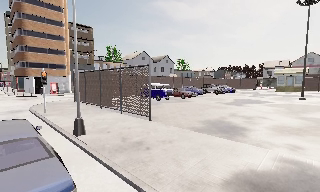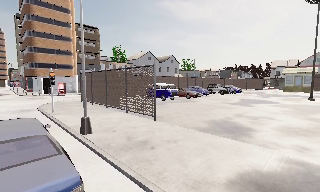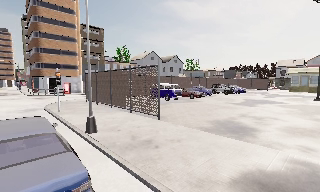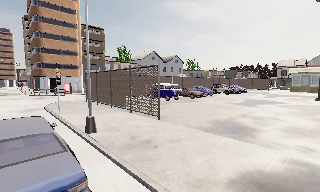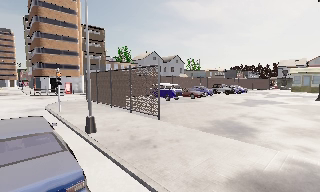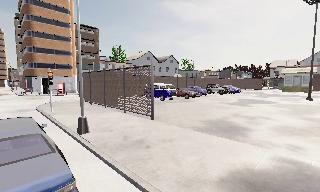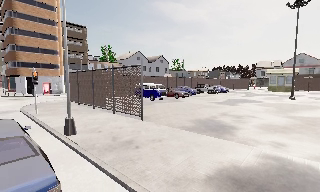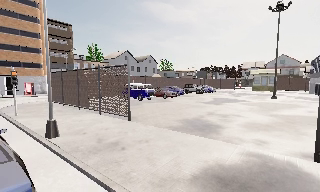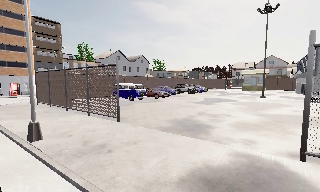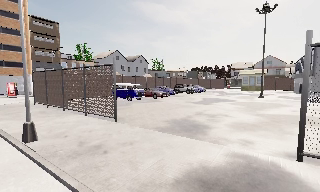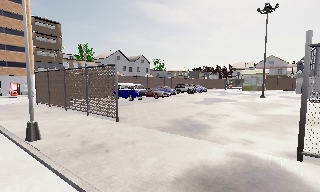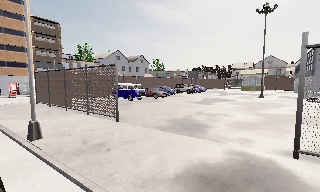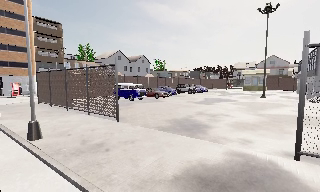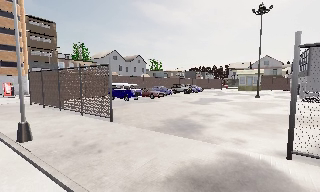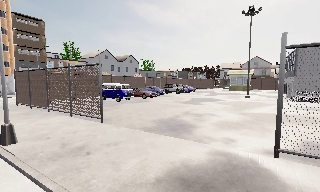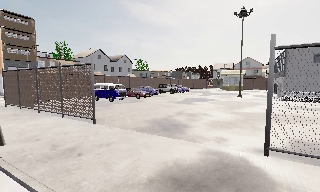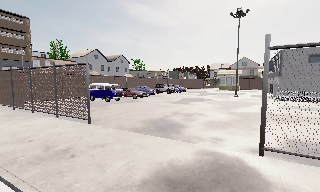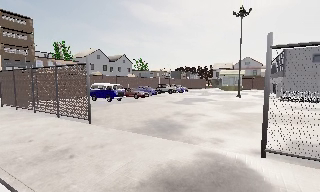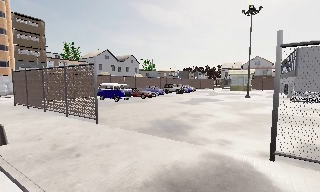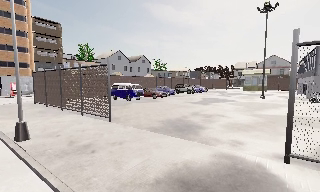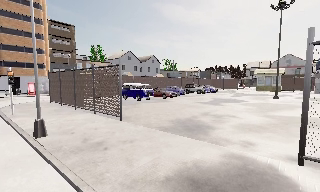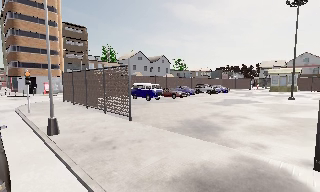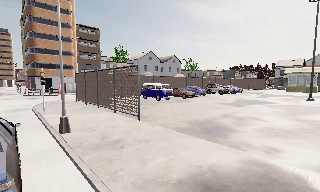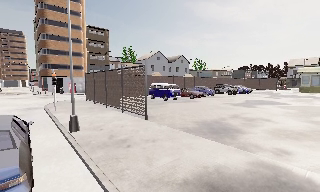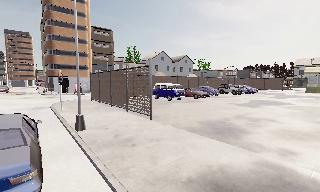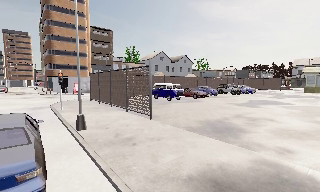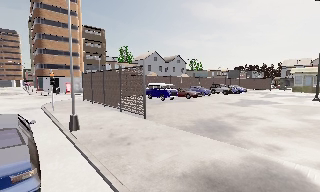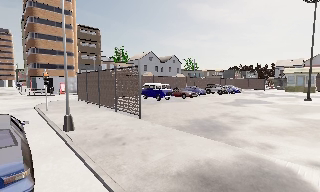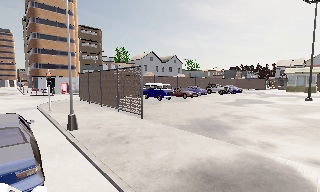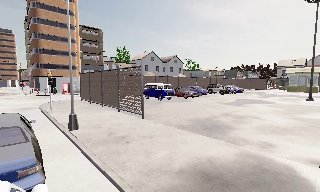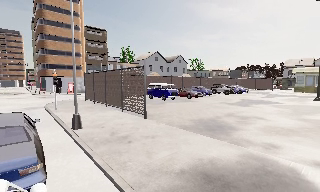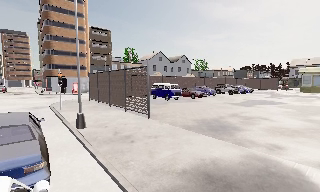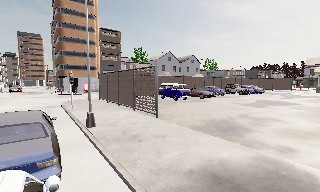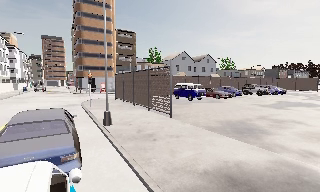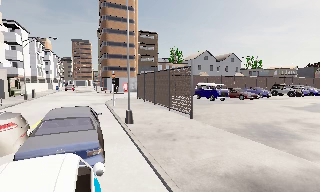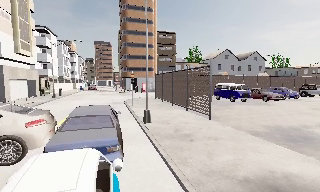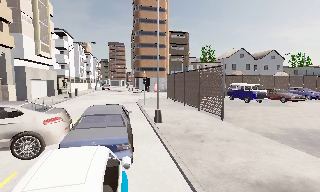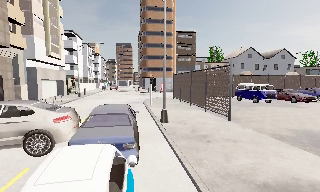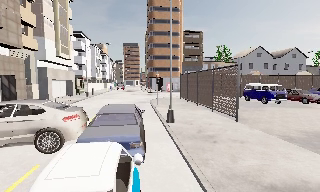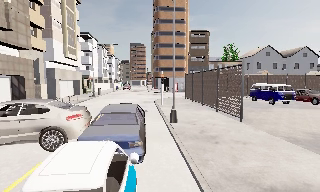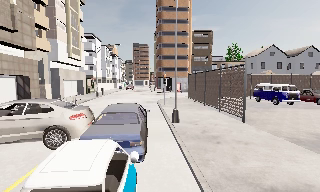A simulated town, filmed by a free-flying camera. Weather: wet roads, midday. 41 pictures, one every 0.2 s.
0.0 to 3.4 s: The camera pans to its right, which is clockwise from overhead, by about 15 degrees. It travels to its right, about 1 m, so close, fixed things drift to the left.
3.4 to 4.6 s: The scene slides to the right, as the camera pans about 20 degrees to its left.
4.6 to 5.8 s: The camera shifts only a little, or ends up much as it began.
5.8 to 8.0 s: The scene slides to the right, as the camera pans about 40 degrees to its left. It travels to its right, about 0.5 m.
The film runs backward here.
